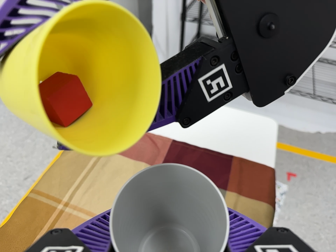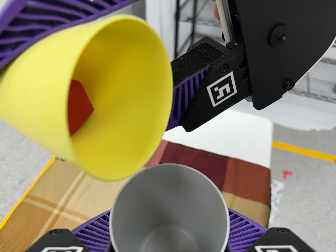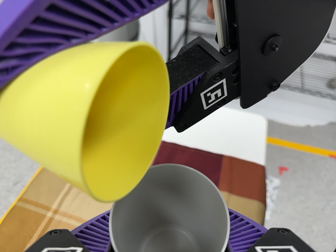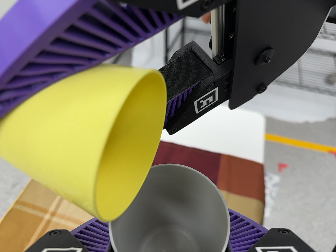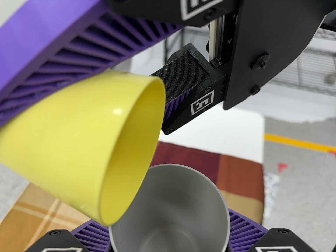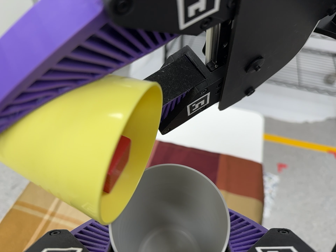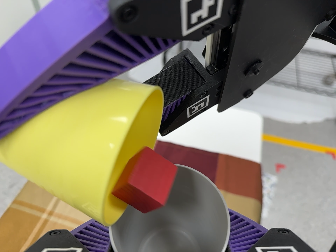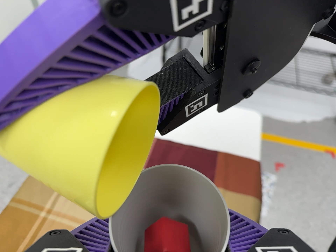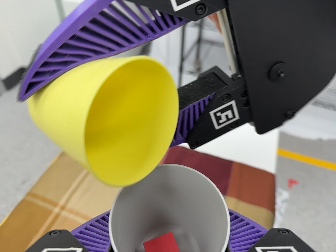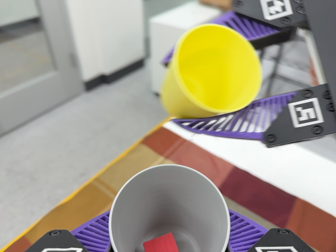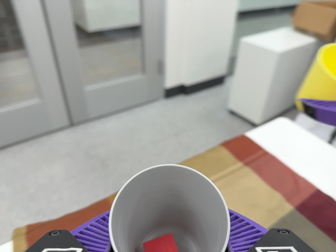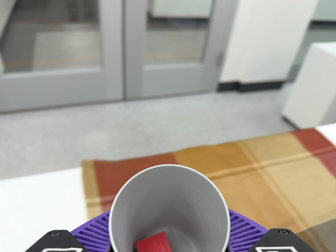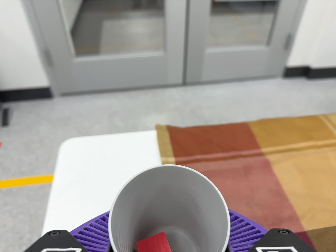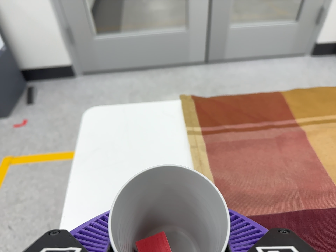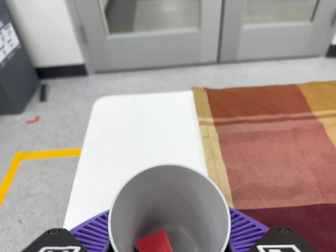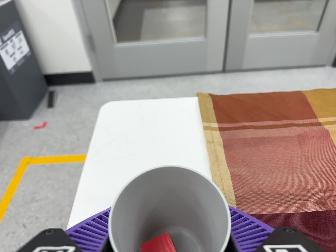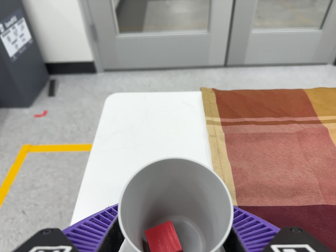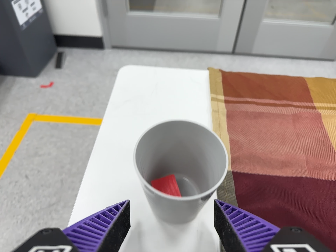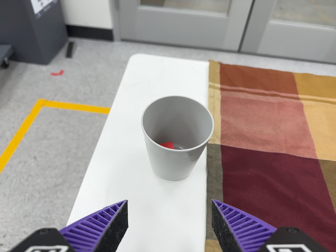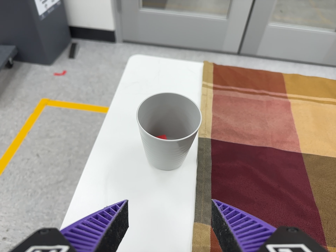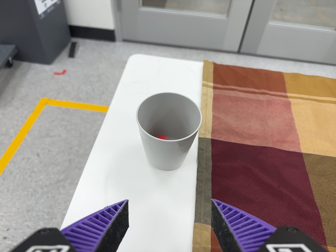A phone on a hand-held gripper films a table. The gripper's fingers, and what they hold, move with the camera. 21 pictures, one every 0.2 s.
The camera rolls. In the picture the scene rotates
clockwise.
The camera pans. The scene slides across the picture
to the right.
0.0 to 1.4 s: The camera shifts only a little, or ends up much as it began.
1.4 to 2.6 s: The camera swings to its left by about 55 degrees, and the scene slides to the right. It travels toward the bottom of its view and to its left, about 24 cm, so close, fixed things drift upward. It rolls about its line of sight by about 45 degrees, and the scene rotates clockwise.
2.6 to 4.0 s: The camera travels backward and toward the bottom of its view, about 14 cm, so what stands in front gets smaller. It rolls about its line of sight by about 10 degrees, and the scene rotates clockwise.
The film runs forward here.
